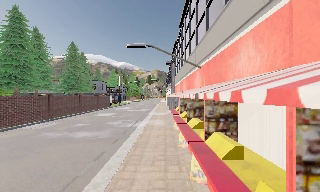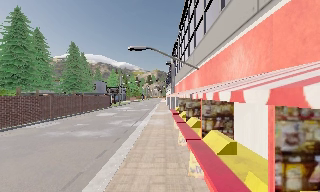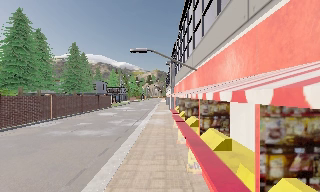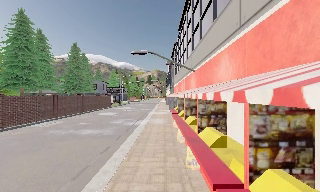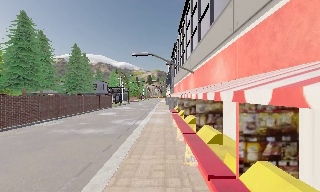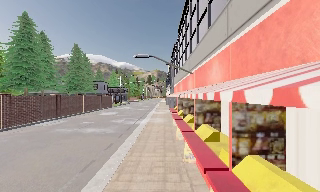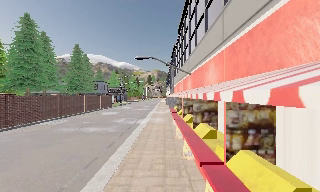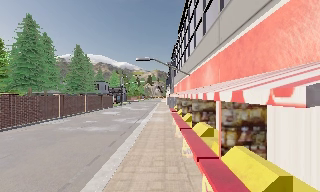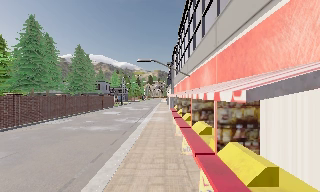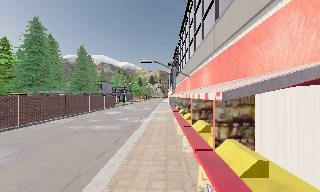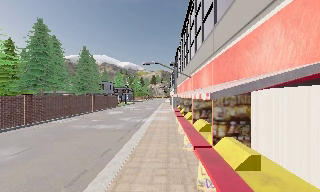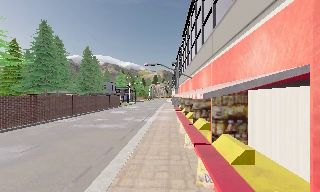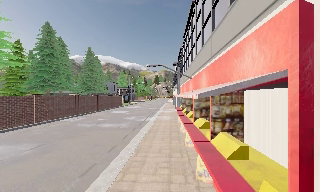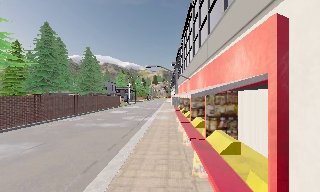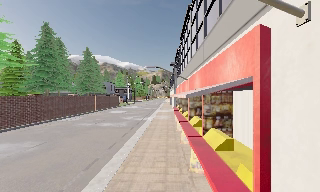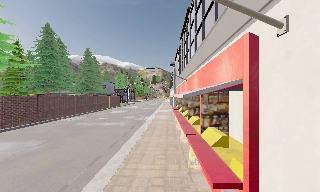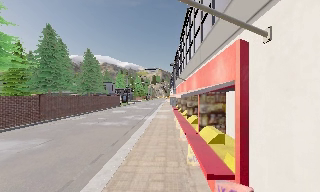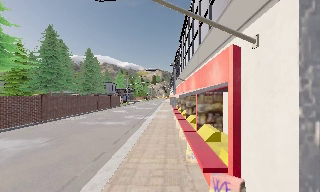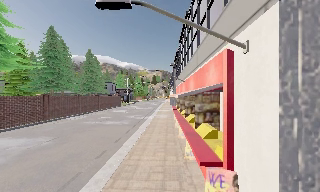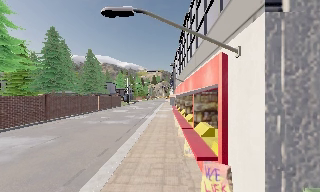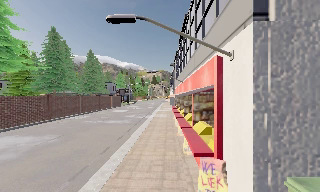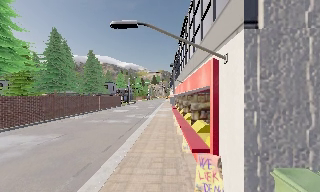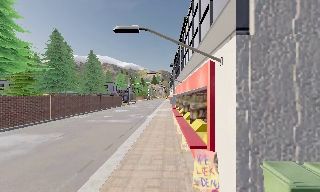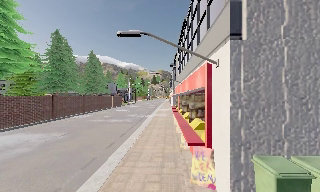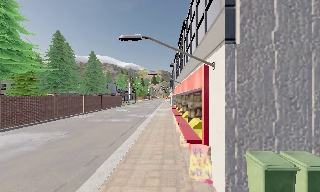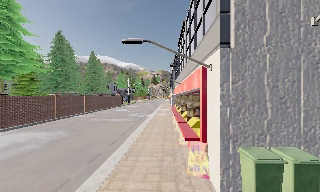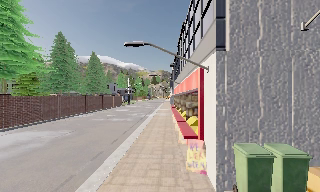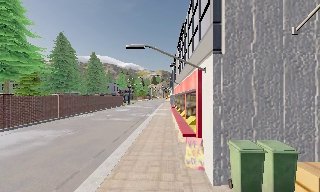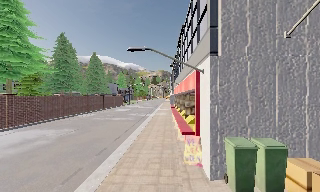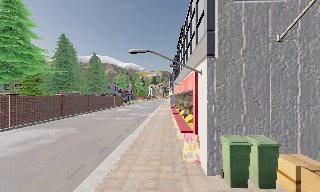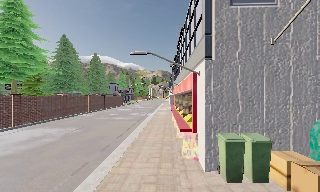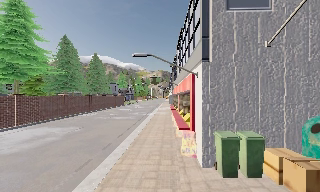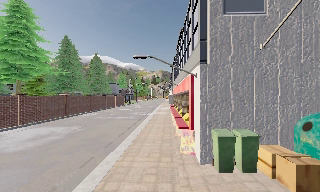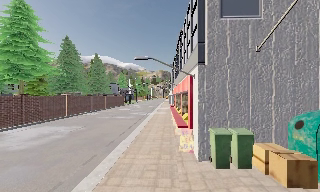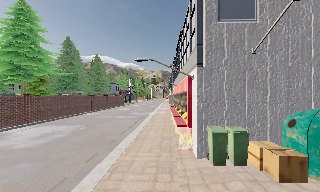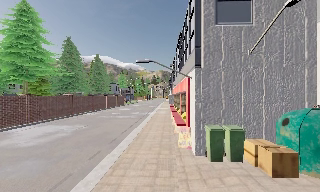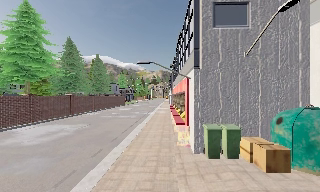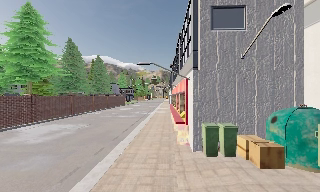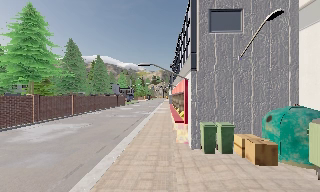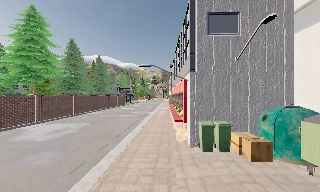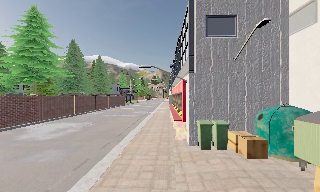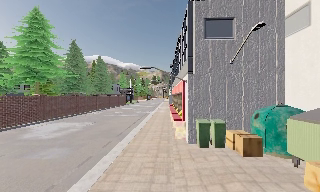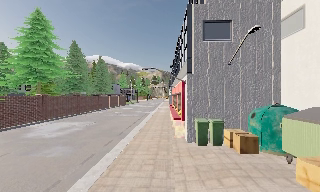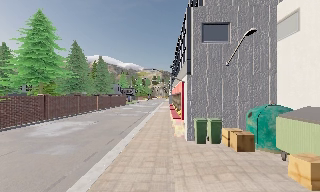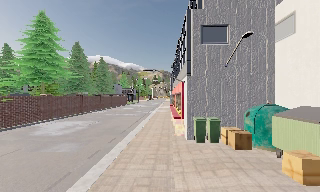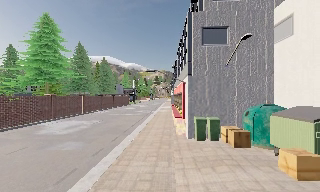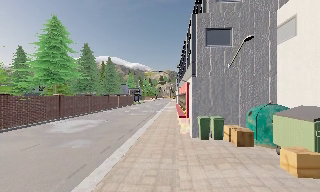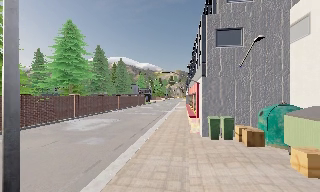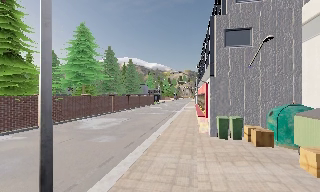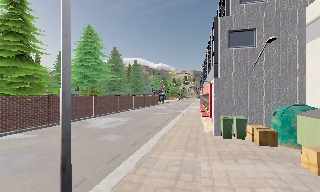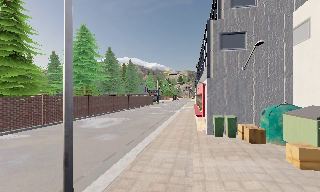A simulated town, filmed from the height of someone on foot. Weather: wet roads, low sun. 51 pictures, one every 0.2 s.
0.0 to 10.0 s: The camera pans to its left, which is counterclockwise from overhead, by about 10 degrees. It travels backward, about 12 m, so what stands in front gets smaller.
The film runs backward here.
